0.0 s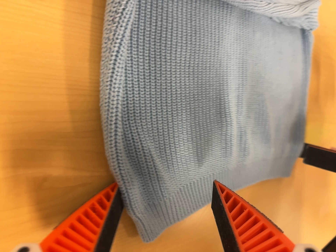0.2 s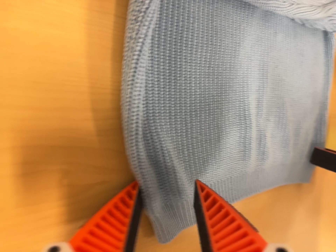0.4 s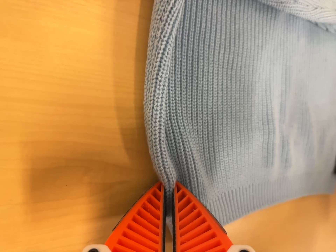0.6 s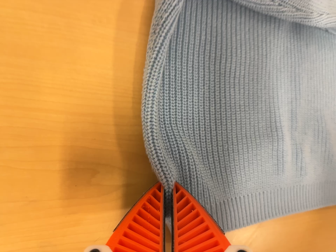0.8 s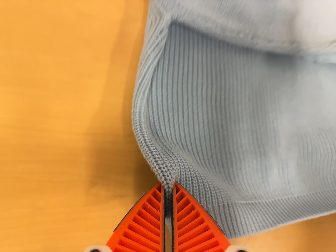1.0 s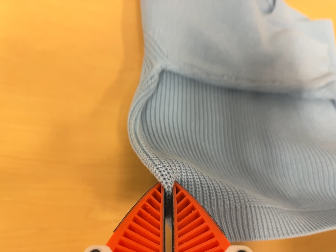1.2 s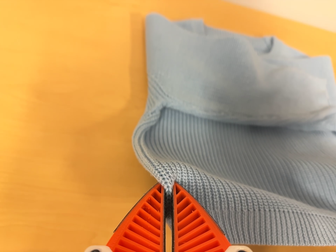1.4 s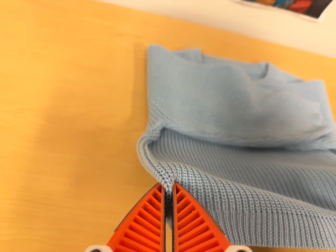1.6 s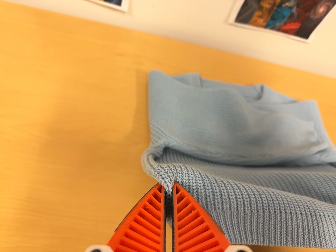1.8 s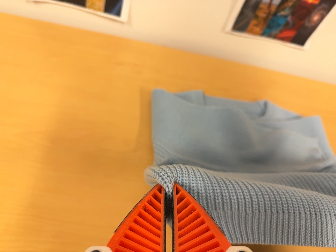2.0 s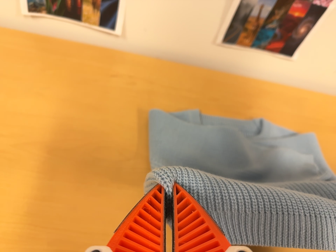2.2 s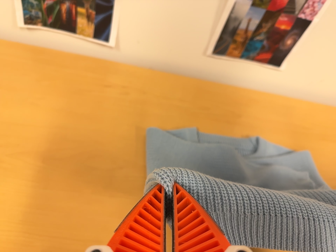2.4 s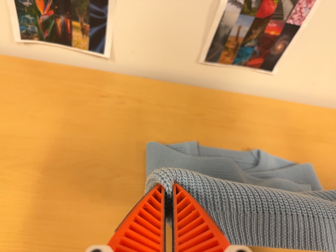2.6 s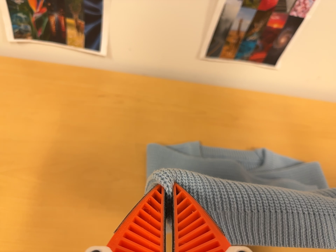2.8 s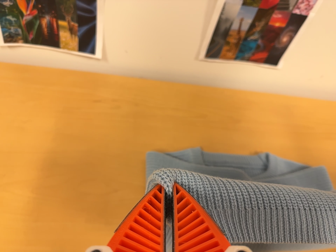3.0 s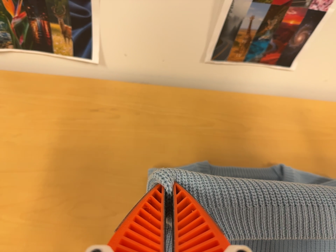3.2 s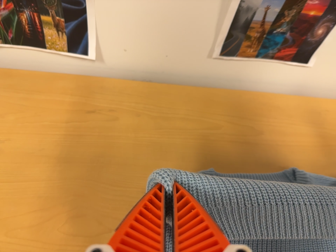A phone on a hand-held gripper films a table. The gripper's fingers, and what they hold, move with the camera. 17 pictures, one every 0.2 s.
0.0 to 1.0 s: The camera pans to its left by about 20 degrees. It travels backward, to its right and toward the bottom of its view, about 12 cm, so what stands in front gets smaller. Its aim tips toward the top of its view by about 25 degrees, and the scene shifts downward.
1.0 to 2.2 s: The camera travels backward and to its right, about 14 cm, so what stands in front gets smaller. Its aim tips toward the top of its view by about 20 degrees, and the scene shifts downward.
2.2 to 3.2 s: The camera travels forward and toward the top of its view, about 14 cm, so what stands in front looms larger.
The film runs forward here.
